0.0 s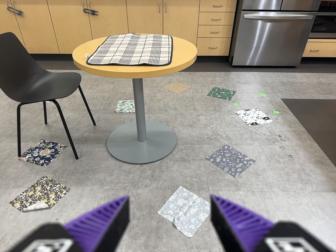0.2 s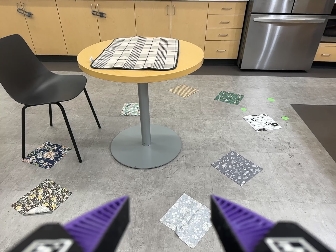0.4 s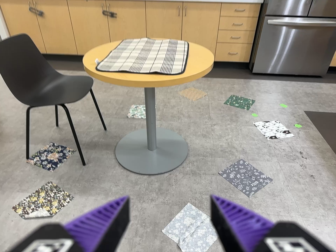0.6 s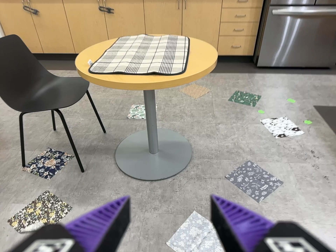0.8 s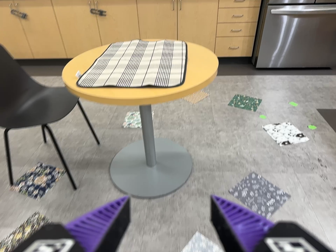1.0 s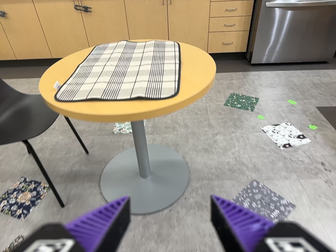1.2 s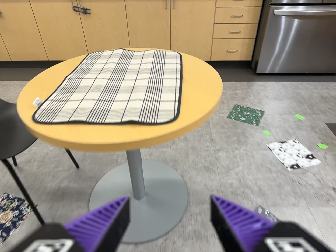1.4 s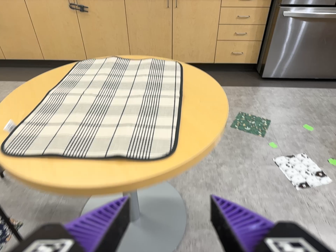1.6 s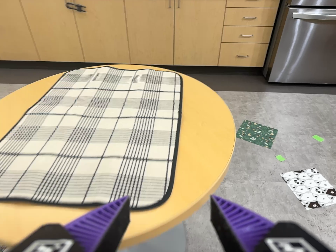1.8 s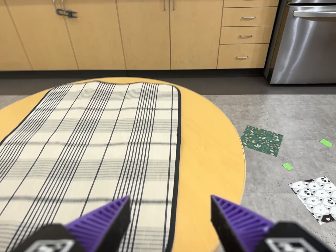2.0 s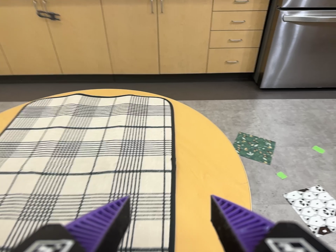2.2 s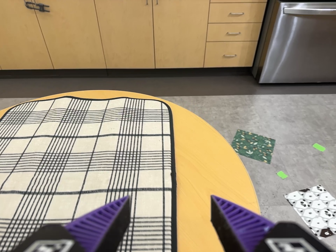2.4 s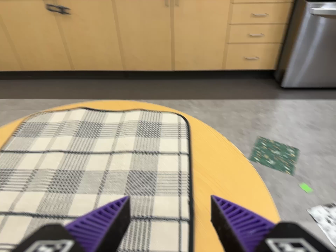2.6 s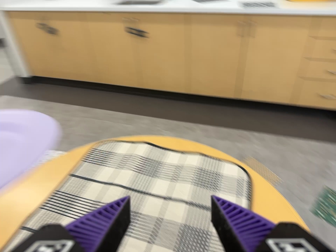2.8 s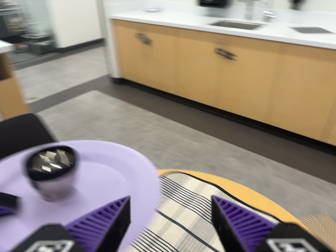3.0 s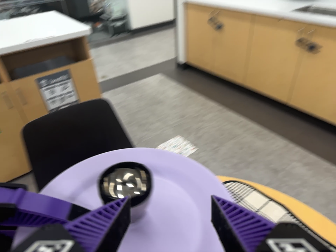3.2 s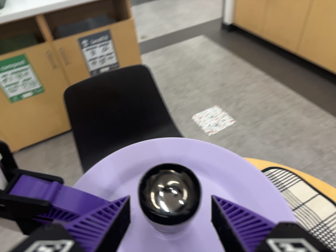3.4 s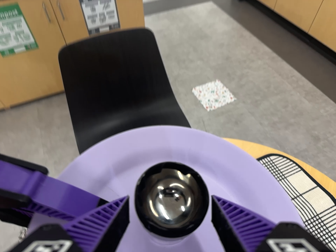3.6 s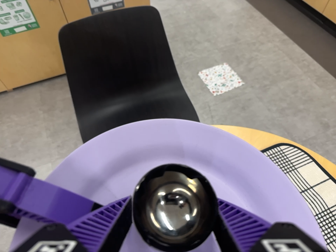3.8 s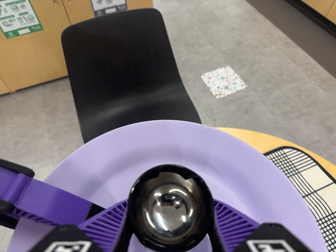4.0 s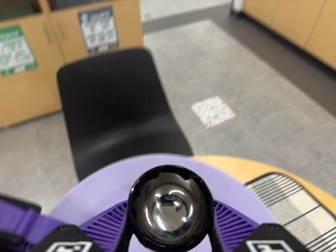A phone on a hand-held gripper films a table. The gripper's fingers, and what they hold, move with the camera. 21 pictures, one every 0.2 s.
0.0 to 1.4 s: The camera travels forward and toward the top of its view, about 80 cm, so what stands in front looms larger.
1.4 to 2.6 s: The scene slides to the right, as the camera pans about 15 degrees to its left. It travels forward and toward the top of its view, about 50 cm, so what stands in front looms larger.
2.6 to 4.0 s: The scene slides to the right, as the camera pans about 35 degrees to its left. It travels toward the top of its view, forward and to its left, about 26 cm. Its aim tips toward the bottom of its view by about 15 degrees. It rolls about its line of sight by about 30 degrees, and the scene rotates clockwise.
The film runs forward here.
